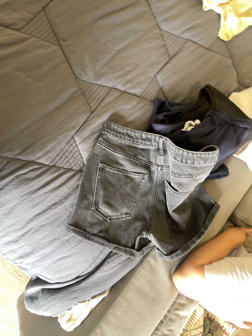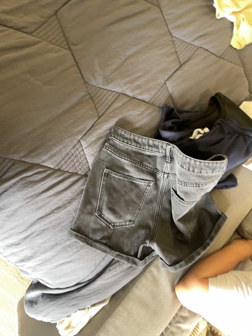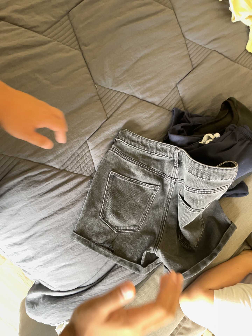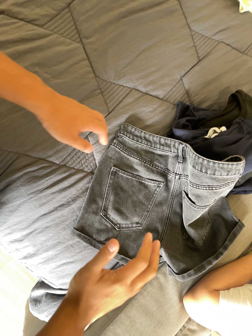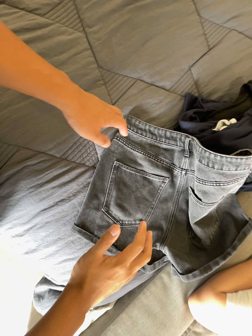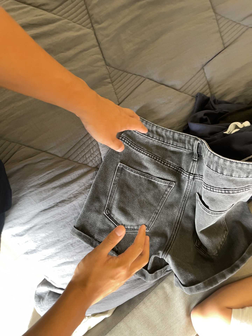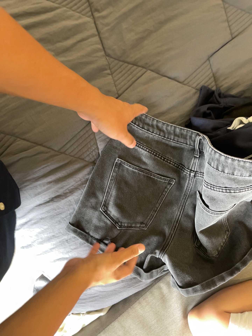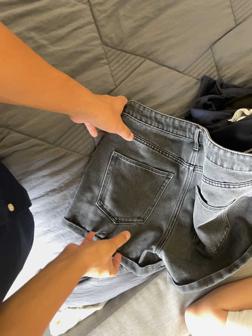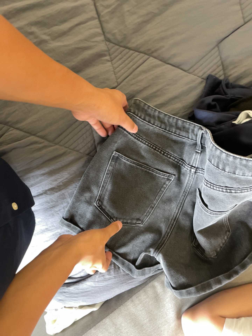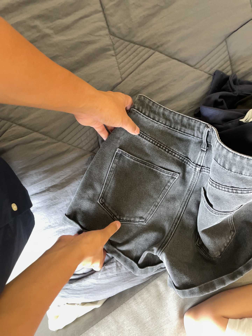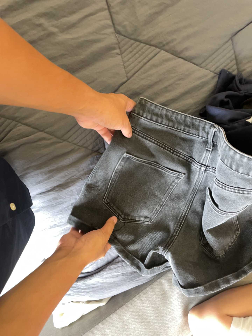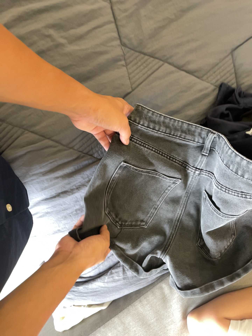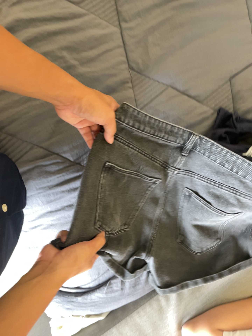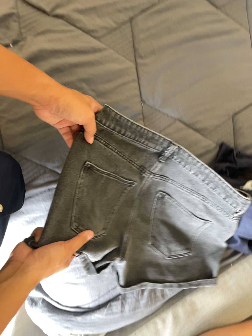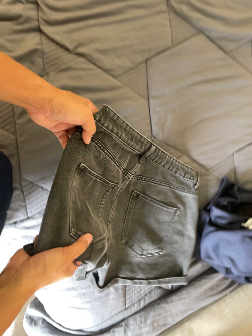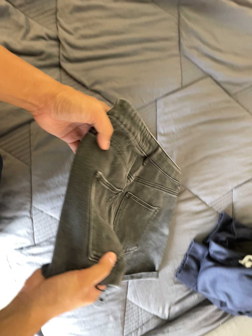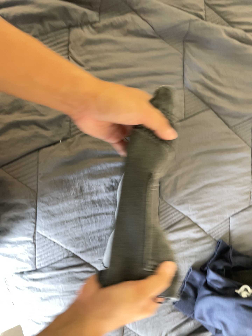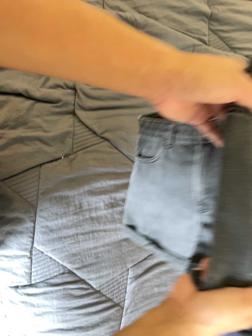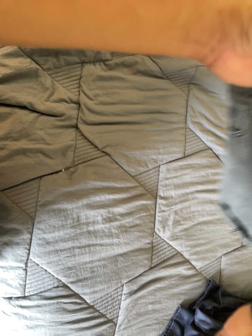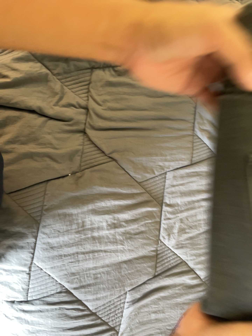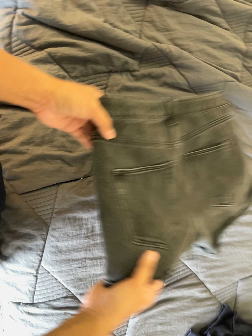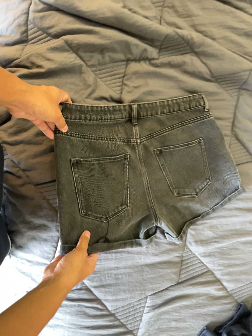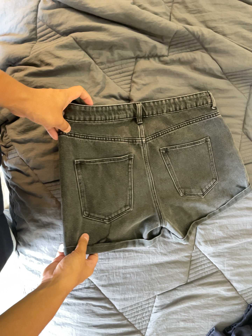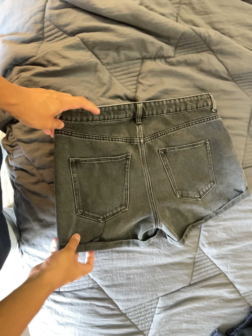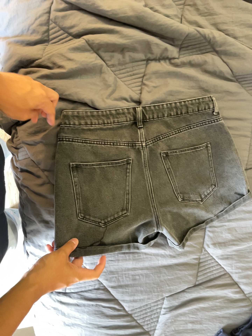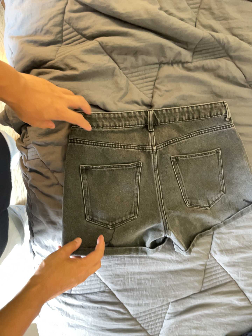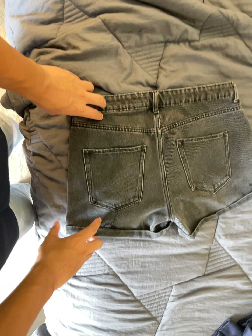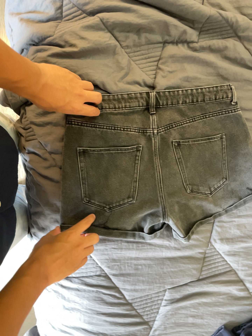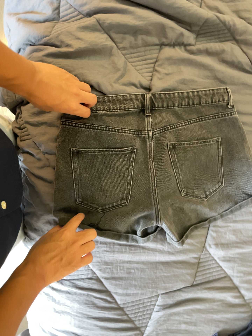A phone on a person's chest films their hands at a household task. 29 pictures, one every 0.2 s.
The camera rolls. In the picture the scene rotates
clockwise.
0.0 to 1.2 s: The camera pans to its left by about 15 degrees. It travels forward and to its right, about 16 cm, so what stands in front looms larger.
1.2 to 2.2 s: The camera shifts only a little, or ends up much as it began.
2.2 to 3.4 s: The camera pans to its right by about 15 degrees. It travels toward the top of its view, to its left and backward, about 38 cm, so close, fixed things drift downward. Its aim tips toward the top of its view by about 10 degrees, and the scene shifts downward. It rolls about its line of sight by about 15 degrees, and the scene rotates clockwise.
3.4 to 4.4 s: The camera rolls about its line of sight by about 10 degrees, and the scene rotates clockwise.
4.4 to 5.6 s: The camera shifts only a little, or ends up much as it began.
The film runs forward here.
